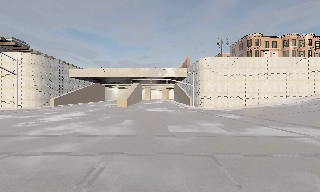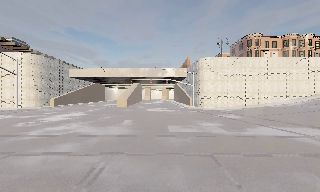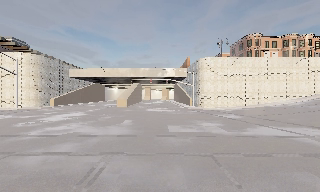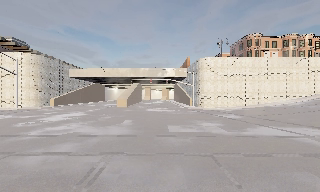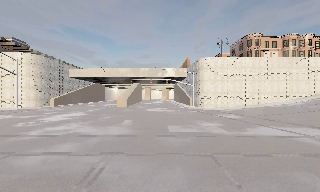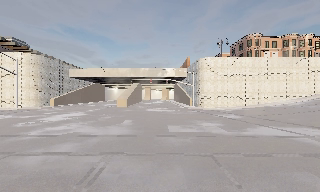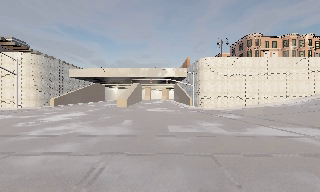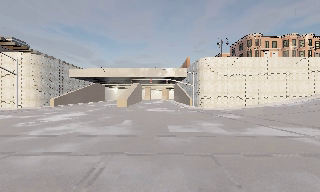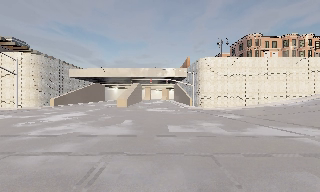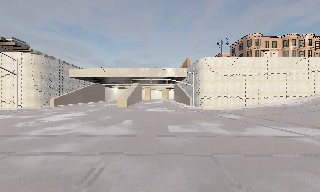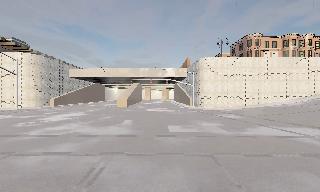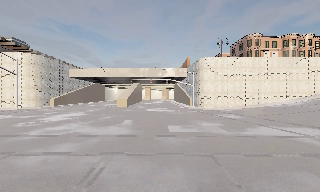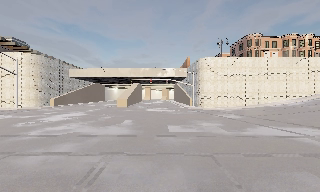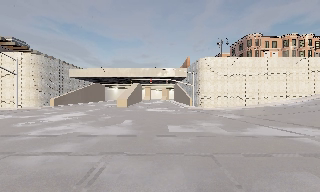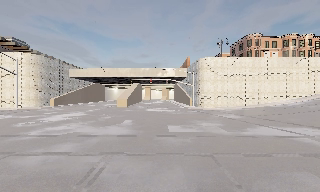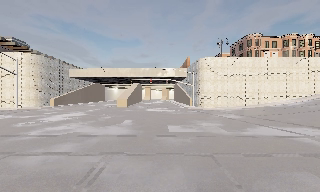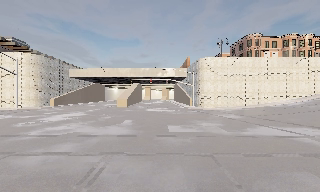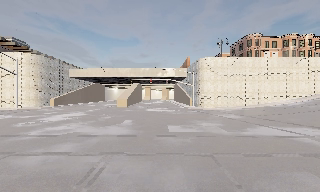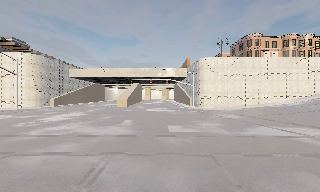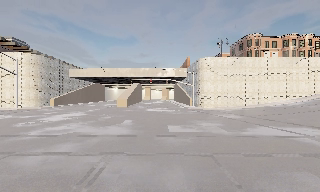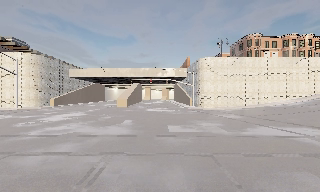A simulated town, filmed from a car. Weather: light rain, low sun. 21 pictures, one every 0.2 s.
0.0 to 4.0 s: The camera keeps its place and its aim.
The film runs backward here.
